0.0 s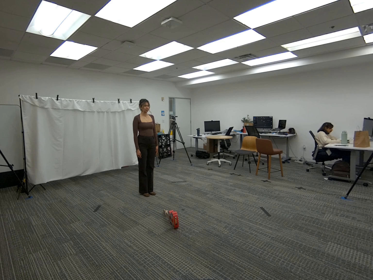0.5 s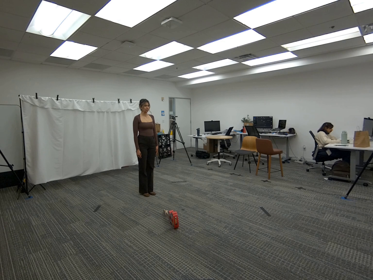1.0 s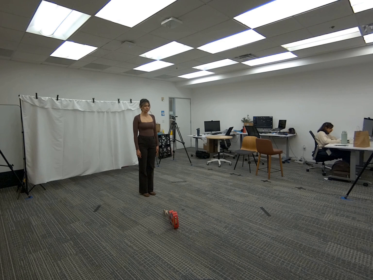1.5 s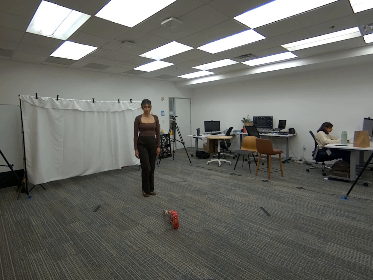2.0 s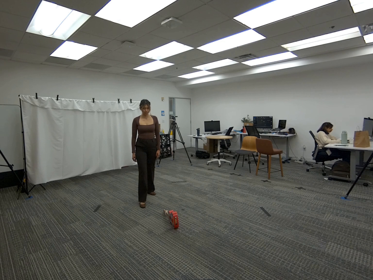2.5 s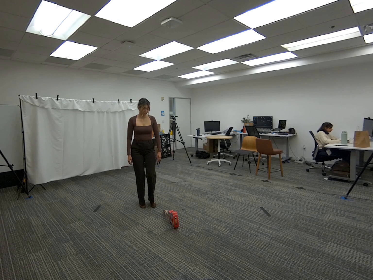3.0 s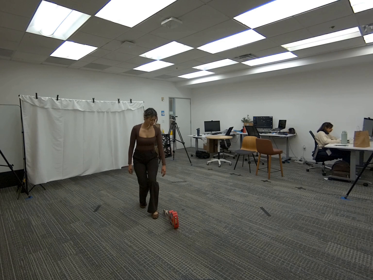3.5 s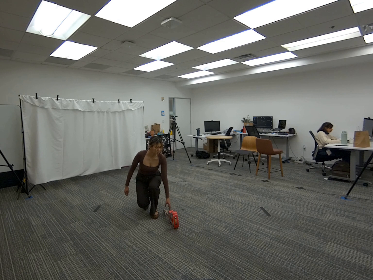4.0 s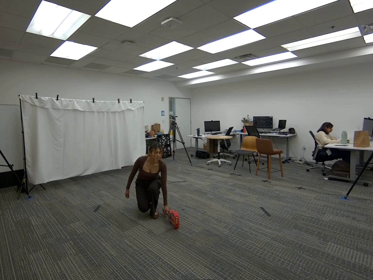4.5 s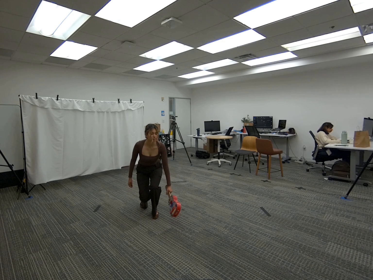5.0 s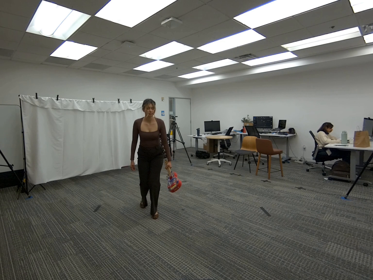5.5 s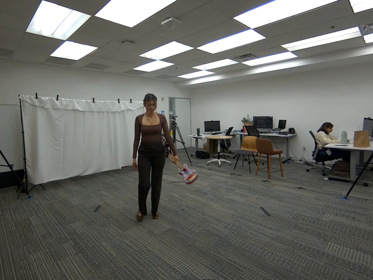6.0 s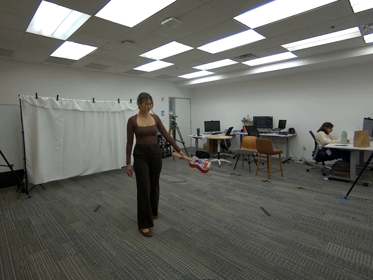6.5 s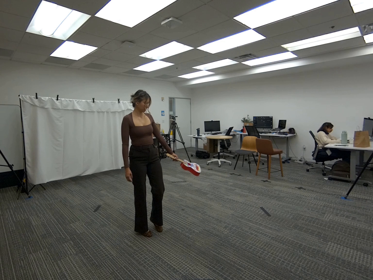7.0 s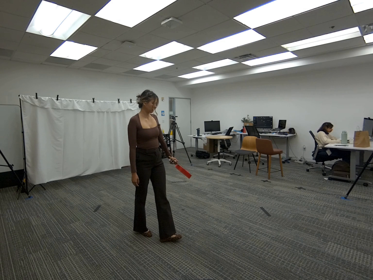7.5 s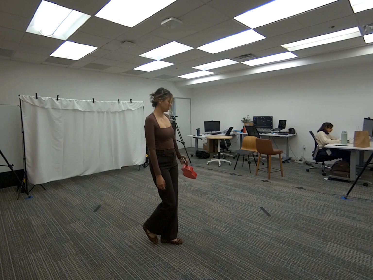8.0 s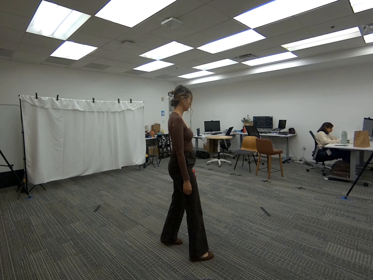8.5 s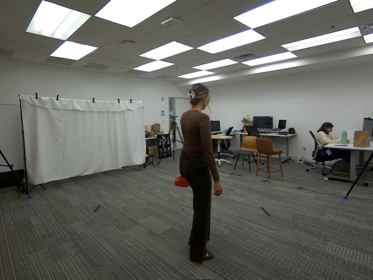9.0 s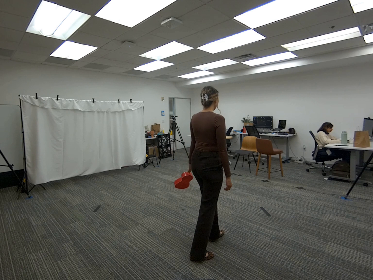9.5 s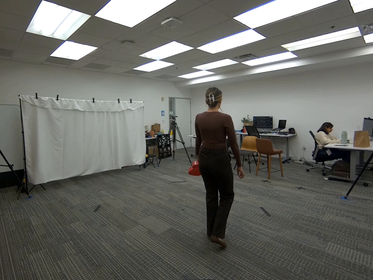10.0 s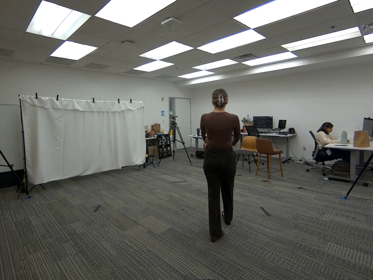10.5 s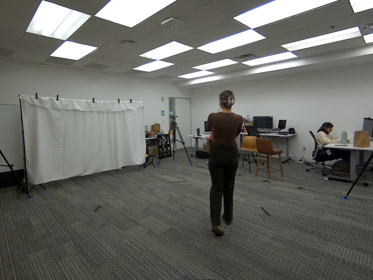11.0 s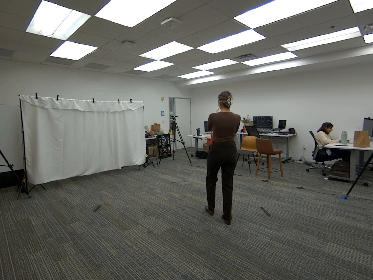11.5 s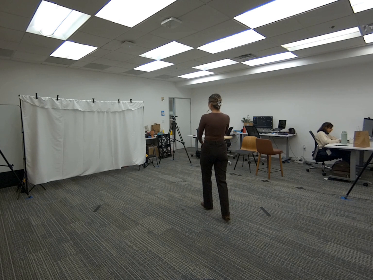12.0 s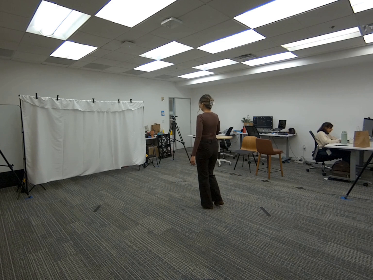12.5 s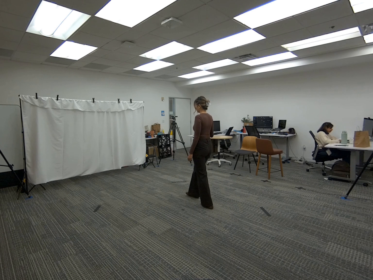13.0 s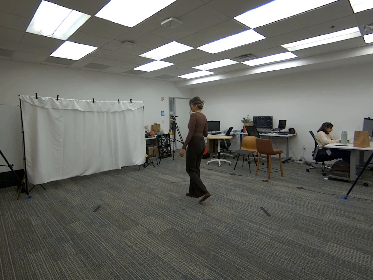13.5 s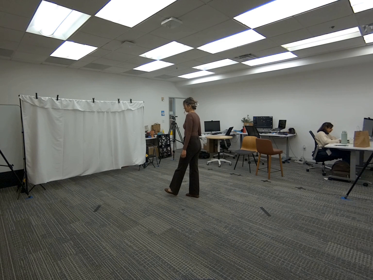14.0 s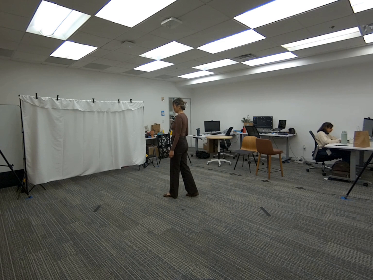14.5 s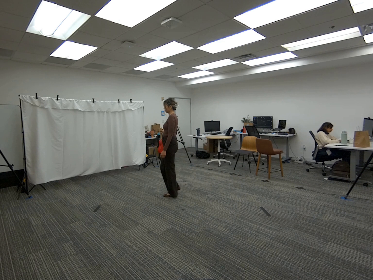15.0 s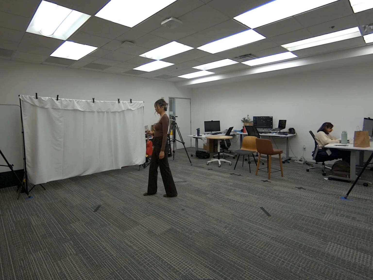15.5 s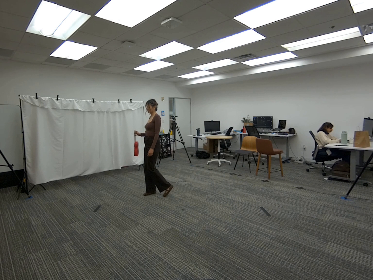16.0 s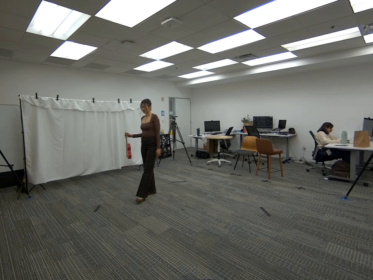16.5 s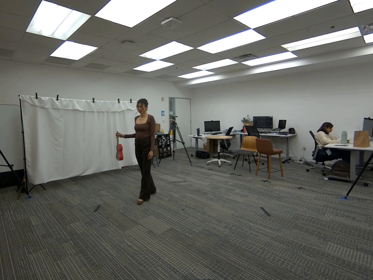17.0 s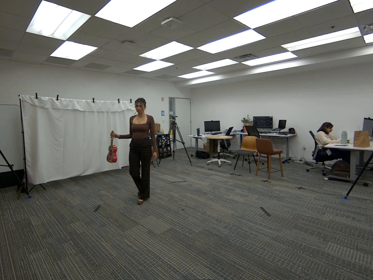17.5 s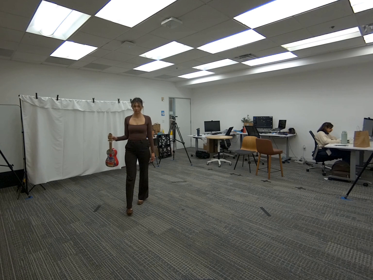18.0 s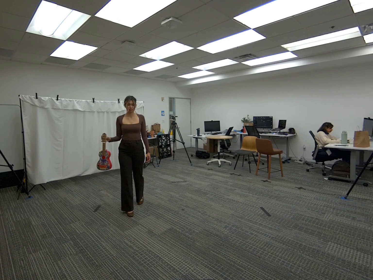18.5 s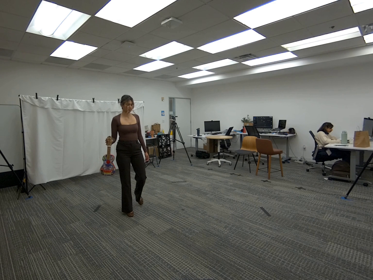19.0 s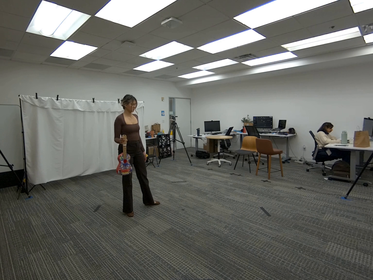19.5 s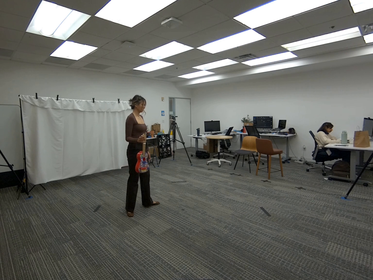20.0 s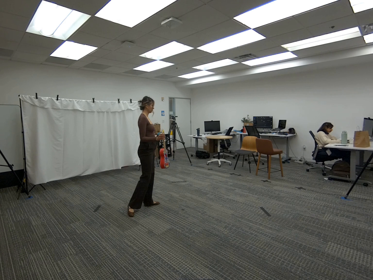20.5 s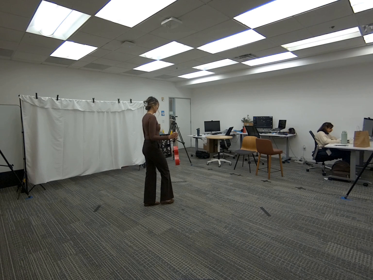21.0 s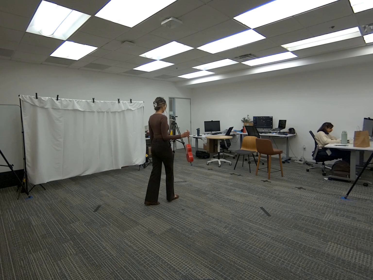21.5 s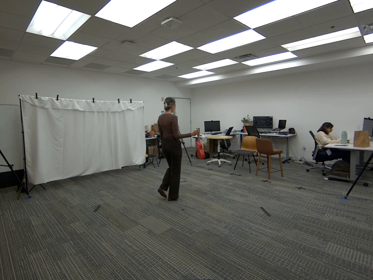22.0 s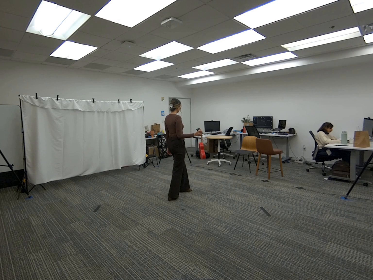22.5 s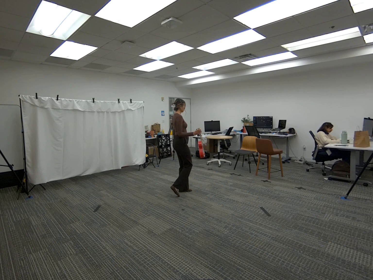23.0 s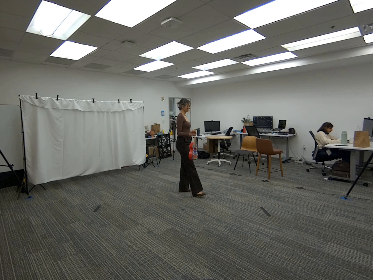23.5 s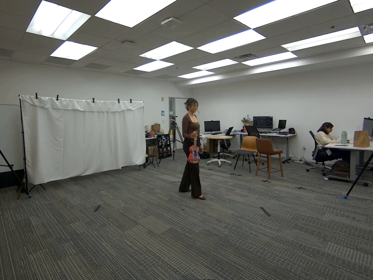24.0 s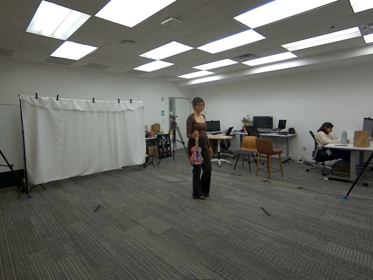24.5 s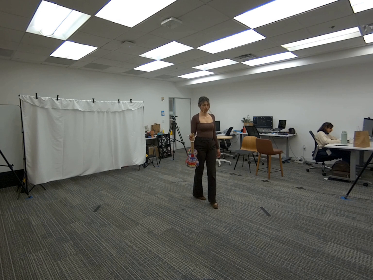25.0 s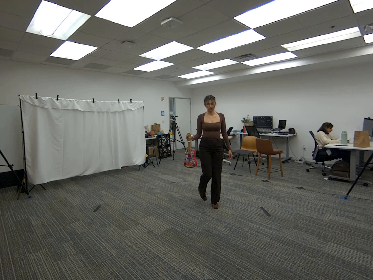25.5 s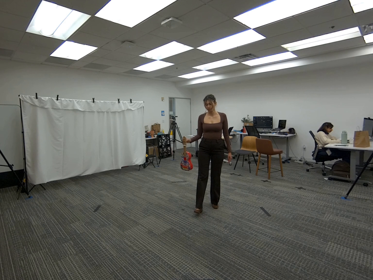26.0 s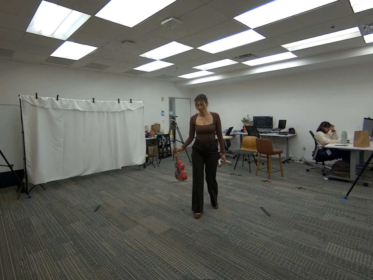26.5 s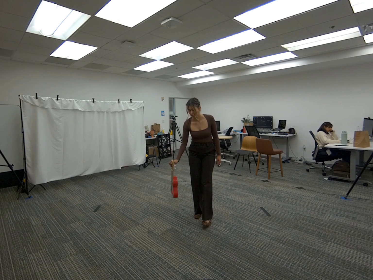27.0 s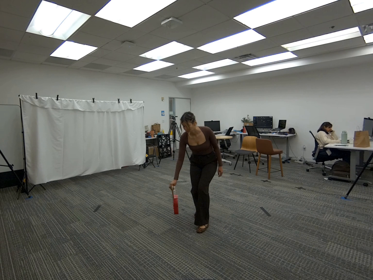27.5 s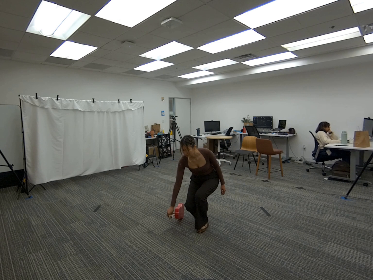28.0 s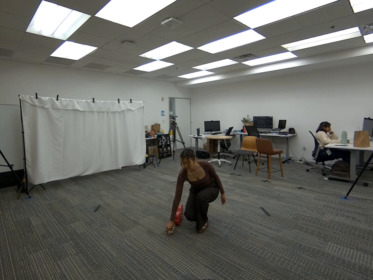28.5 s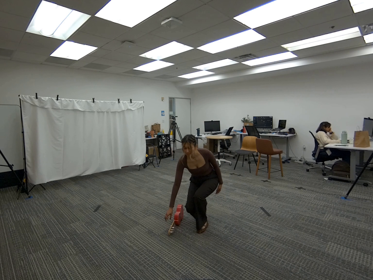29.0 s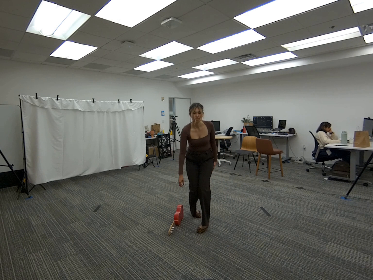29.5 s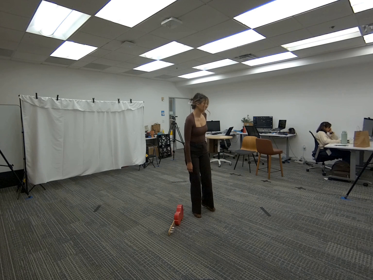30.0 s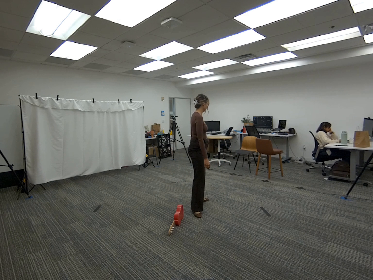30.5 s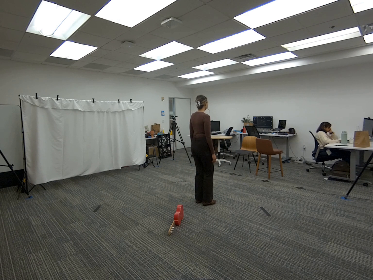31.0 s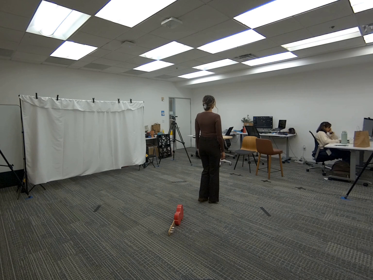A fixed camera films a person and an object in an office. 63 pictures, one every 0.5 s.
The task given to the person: walk over to the guitar on the ground and pick up using left hand. Pass the guitar to your right hand while walking around the bounding area. Place the guitar down with right hand.
